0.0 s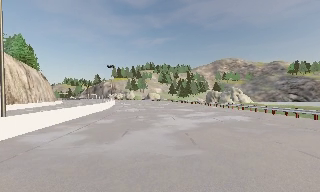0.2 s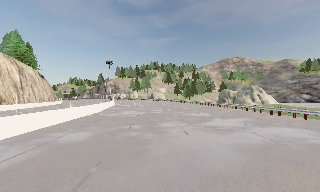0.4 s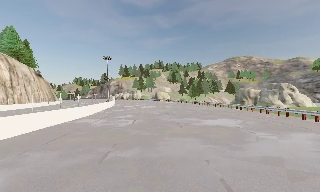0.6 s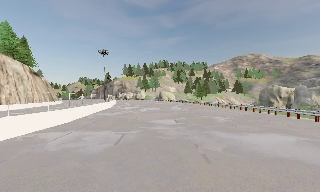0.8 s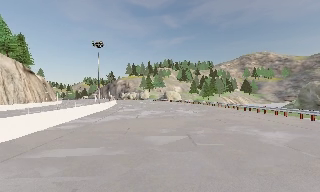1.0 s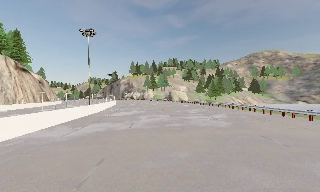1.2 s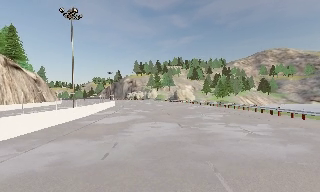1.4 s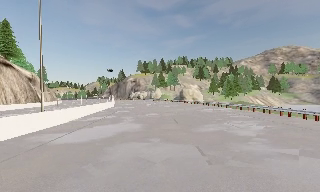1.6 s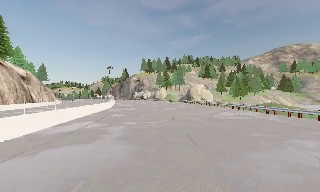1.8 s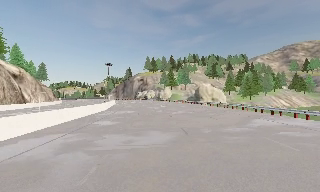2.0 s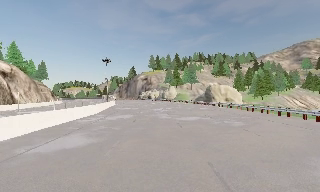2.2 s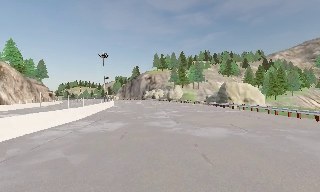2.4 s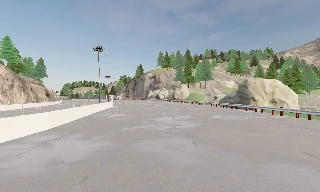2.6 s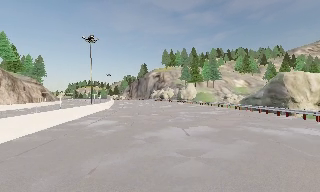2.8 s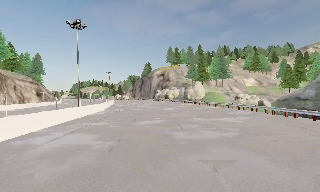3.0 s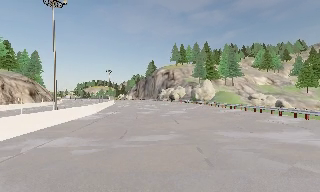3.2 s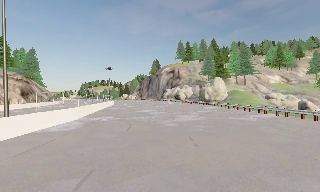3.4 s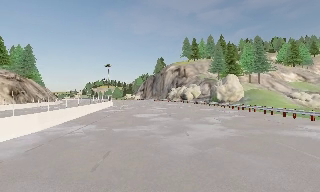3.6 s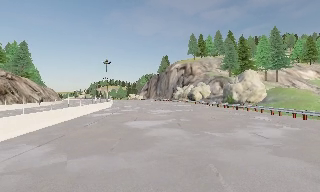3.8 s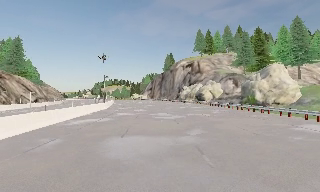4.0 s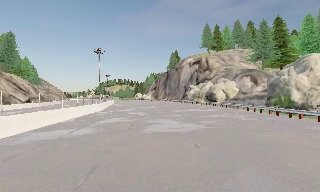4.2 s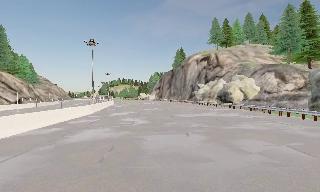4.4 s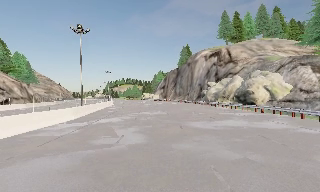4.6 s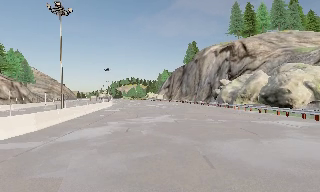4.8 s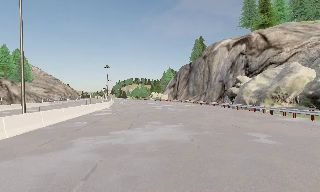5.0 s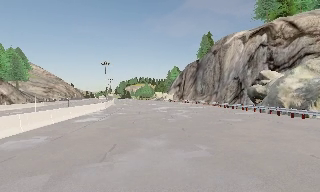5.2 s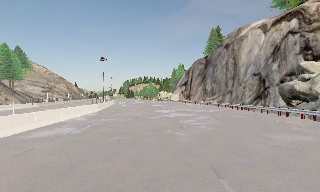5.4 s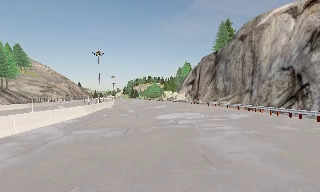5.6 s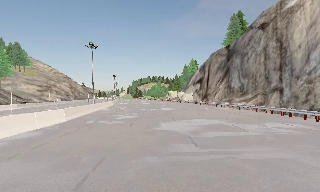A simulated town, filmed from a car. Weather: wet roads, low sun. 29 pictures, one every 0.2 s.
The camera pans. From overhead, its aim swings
counterclockwise.
0.0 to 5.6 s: The camera pans to its left, which is counterclockwise from overhead, by about 45 degrees. It travels forward, about 155 m.
The film runs forward here.
